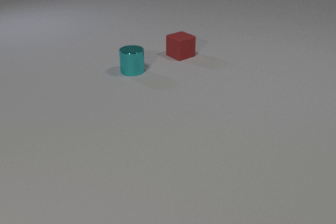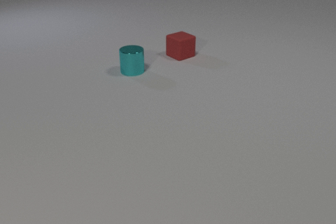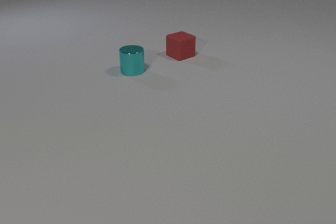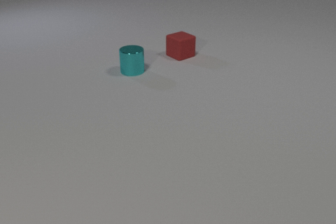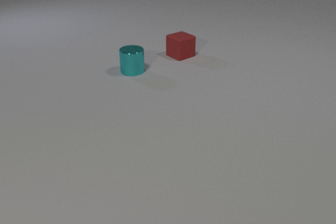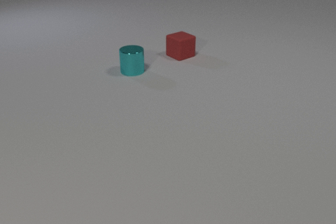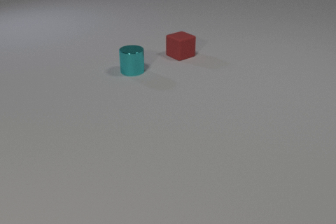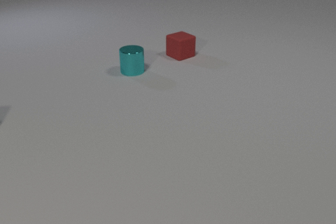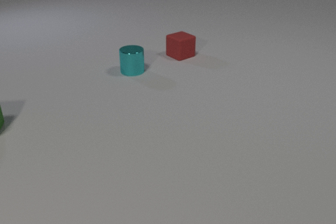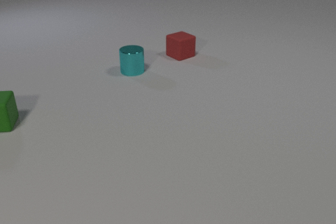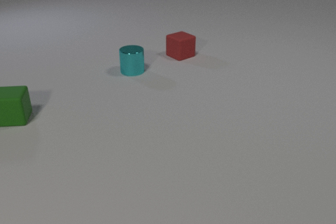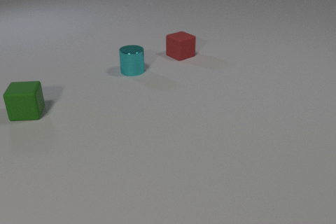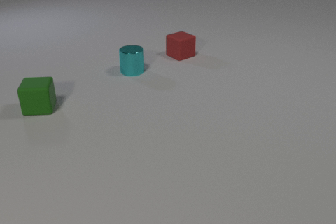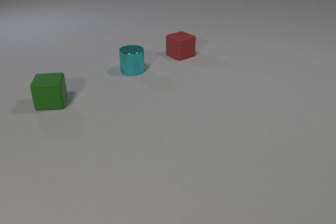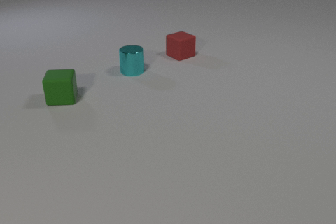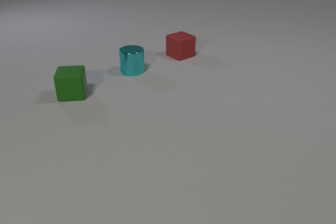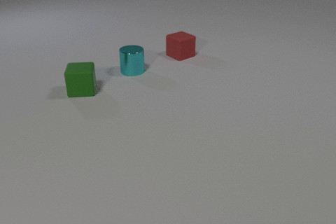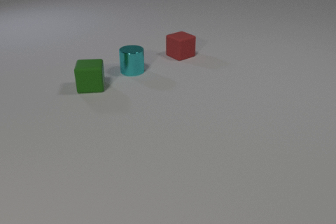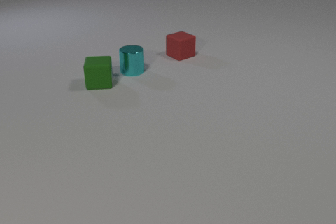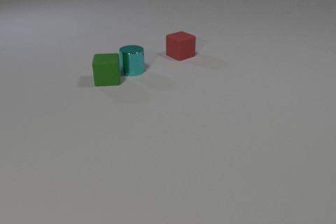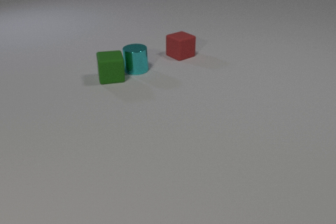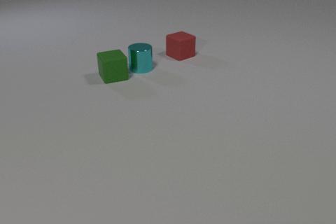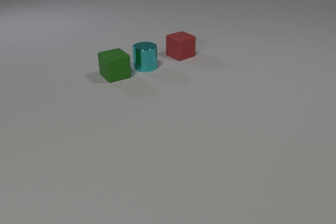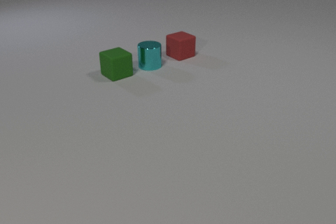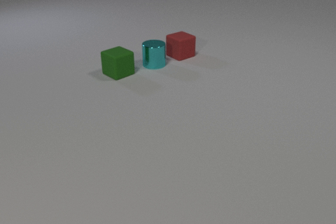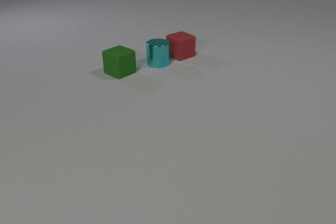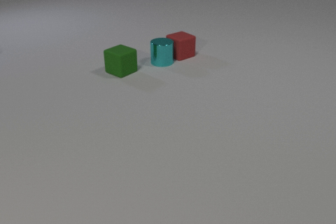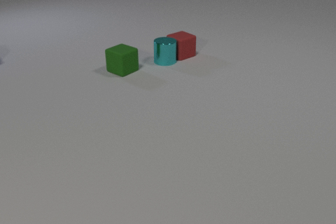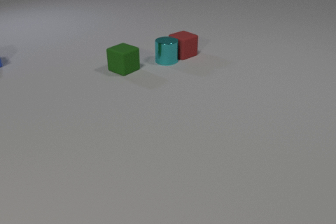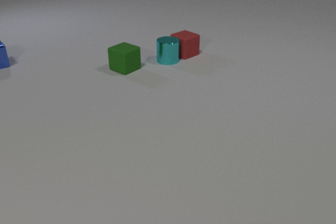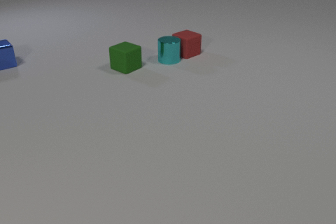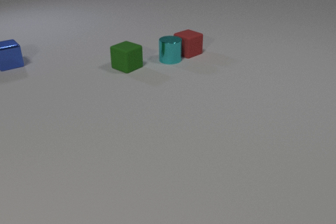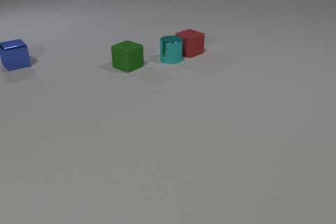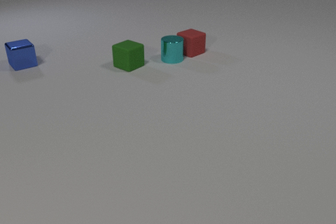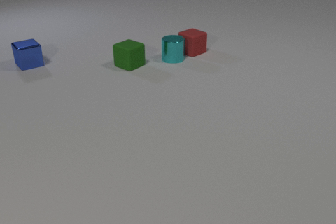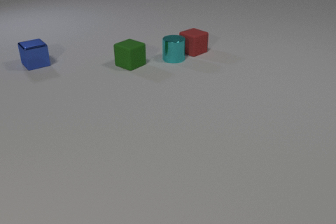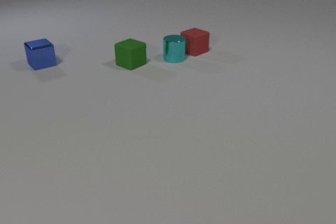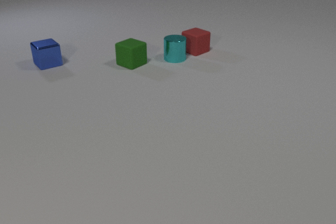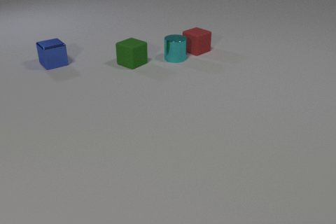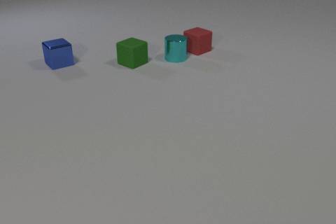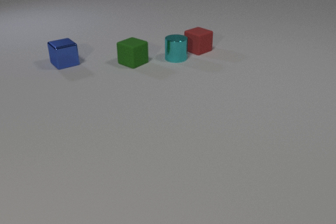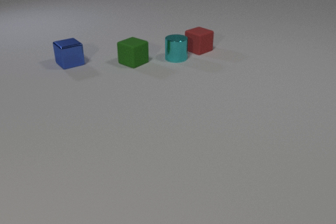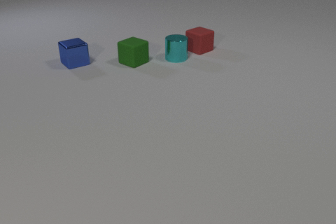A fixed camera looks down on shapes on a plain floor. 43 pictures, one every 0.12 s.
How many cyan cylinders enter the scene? 0.
What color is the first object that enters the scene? green.
What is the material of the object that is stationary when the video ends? metal.
0.00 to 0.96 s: Next to nothing moves.
0.96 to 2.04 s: The green rubber cube slides to the right and away from the camera.
2.04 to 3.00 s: The green rubber cube slides away from the camera and to the right, spins counterclockwise seen from above by about 45 degrees, its near face sliding to the right. The cyan metal cylinder slides to the right and away from the camera. The green rubber cube and the cyan metal cylinder collide.
3.00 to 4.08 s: The green rubber cube slides away from the camera and to the right. The cyan metal cylinder slides to the right and away from the camera. The red rubber cube slides to the right and away from the camera. The blue metal cube comes in at the left edge, slides to the right. The cyan metal cylinder and the red rubber cube collide.
4.08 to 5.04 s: The green rubber cube slides away from the camera. The red rubber cube slides to the right and away from the camera. The blue metal cube slides to the right.
